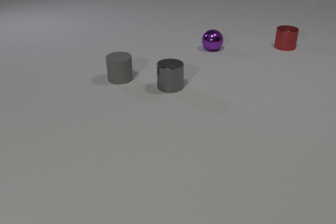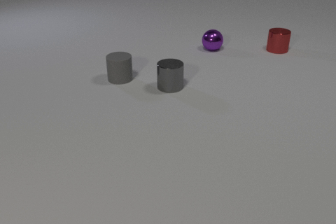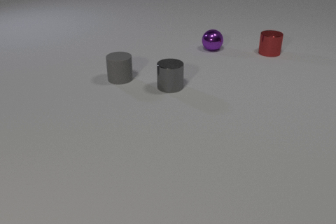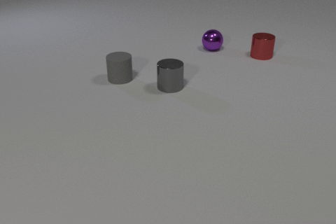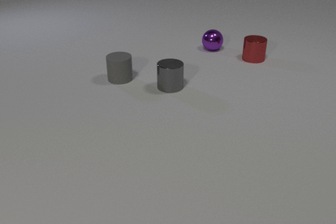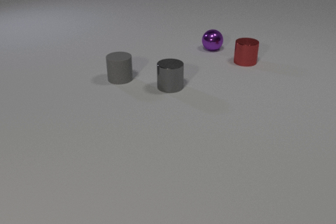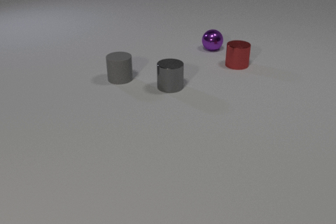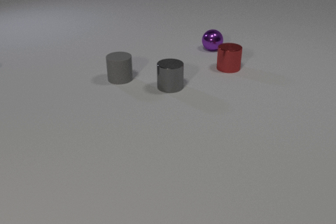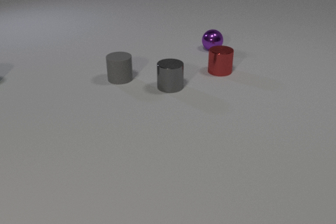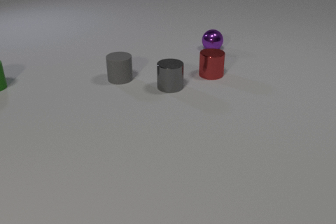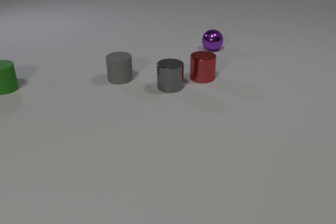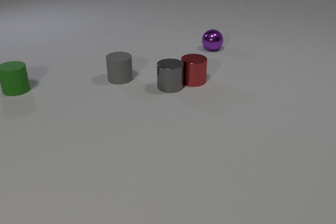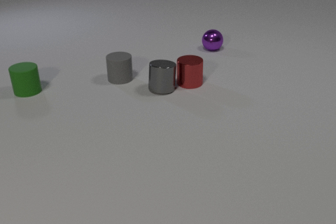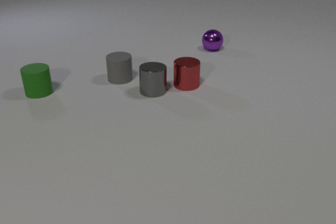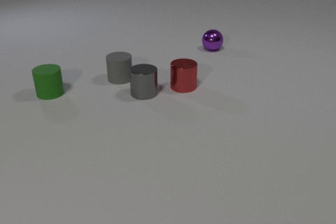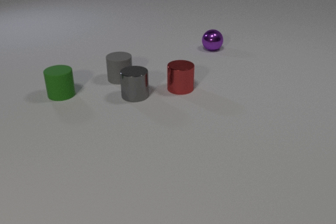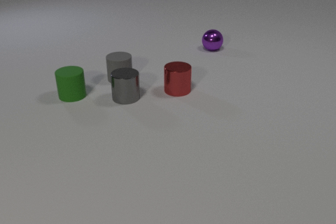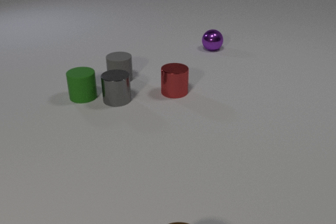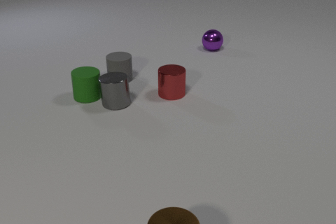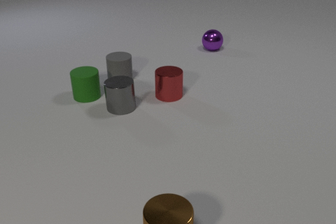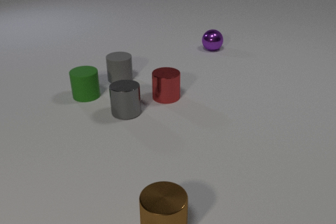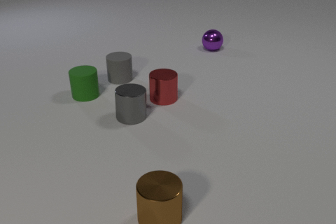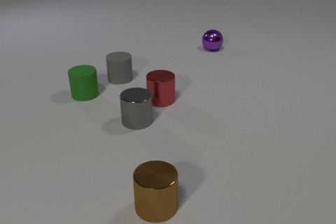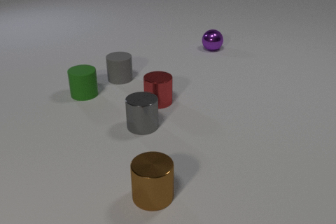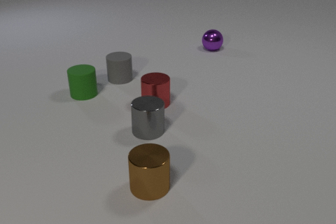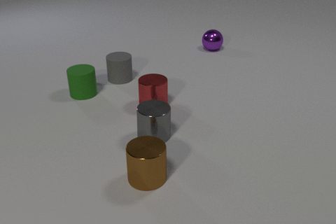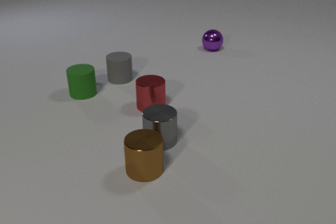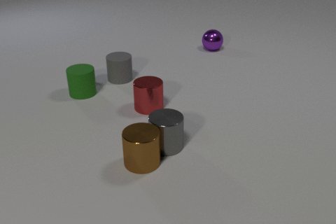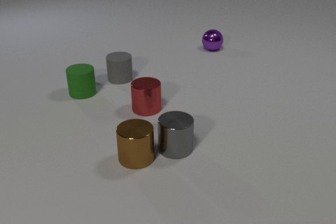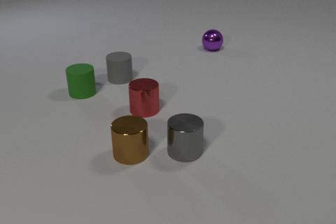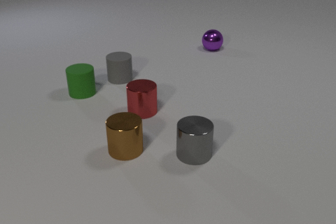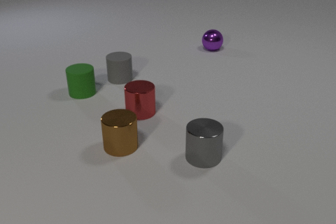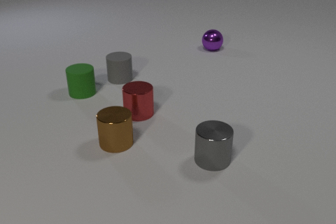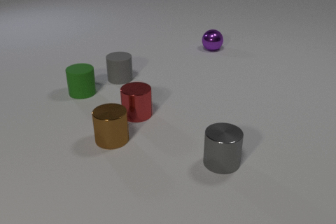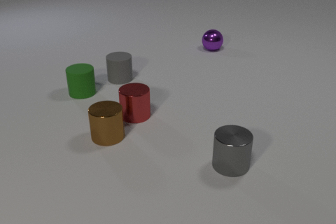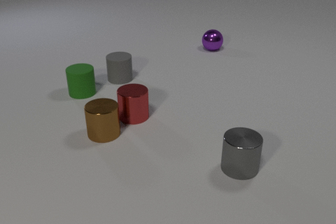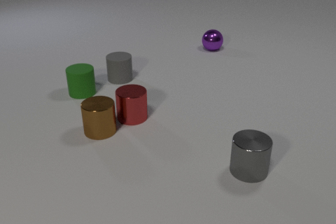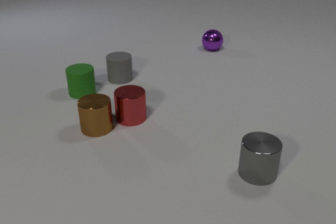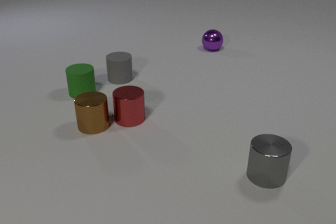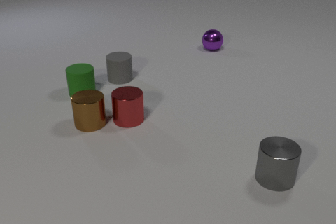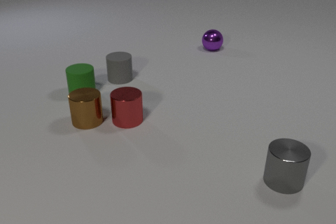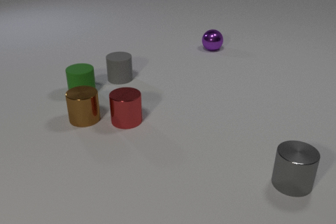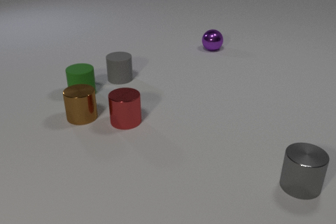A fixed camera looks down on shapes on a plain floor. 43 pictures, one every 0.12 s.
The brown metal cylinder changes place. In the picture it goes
away from the camera.
The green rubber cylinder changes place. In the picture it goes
to the right.
0.00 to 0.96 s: The red metal cylinder slides toward the camera and to the left.
0.96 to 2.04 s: The red metal cylinder slides toward the camera and to the left. The gray metal cylinder slides to the left and toward the camera. The green rubber cylinder comes in at the left edge, slides to the right and toward the camera. The red metal cylinder and the gray metal cylinder collide.
2.04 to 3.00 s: The red metal cylinder slides toward the camera and to the left. The gray metal cylinder slides toward the camera and to the right. The green rubber cylinder slides away from the camera. The brown metal cylinder slides away from the camera. The gray metal cylinder and the green rubber cylinder collide.
3.00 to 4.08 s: The red metal cylinder slides toward the camera and to the left. The gray metal cylinder slides to the right and toward the camera. The brown metal cylinder slides away from the camera and to the left. The gray metal cylinder and the brown metal cylinder collide.
4.08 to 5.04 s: The red metal cylinder slides toward the camera and to the left. The gray metal cylinder slides to the right. The brown metal cylinder slides away from the camera and to the left.
Are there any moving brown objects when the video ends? yes.
What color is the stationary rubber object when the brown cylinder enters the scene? gray.
How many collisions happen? 3.
